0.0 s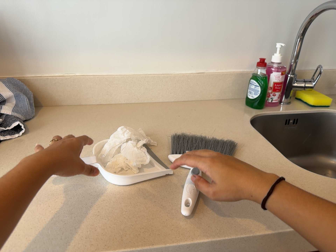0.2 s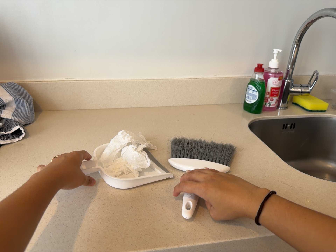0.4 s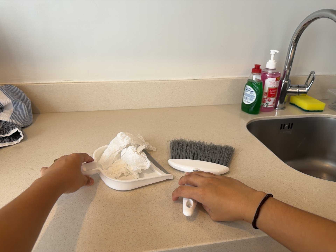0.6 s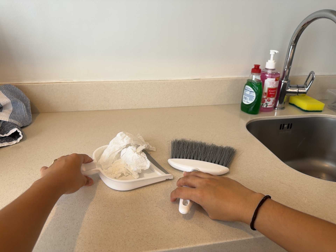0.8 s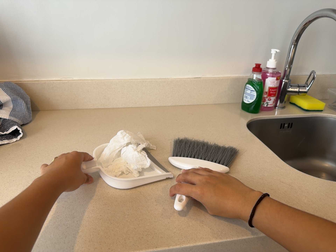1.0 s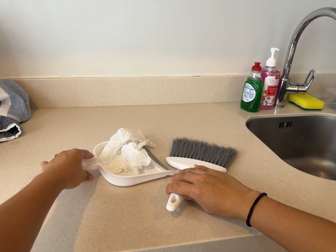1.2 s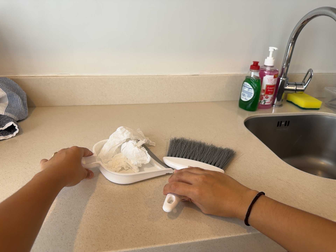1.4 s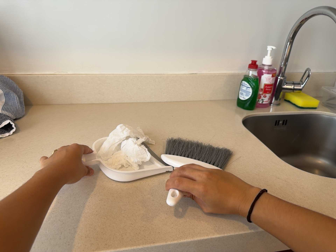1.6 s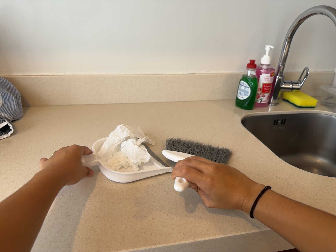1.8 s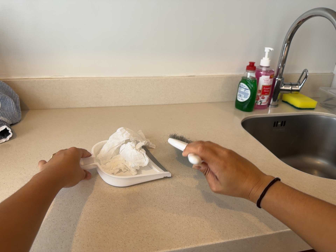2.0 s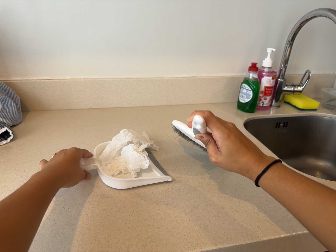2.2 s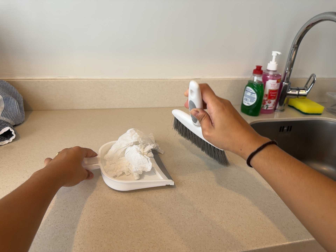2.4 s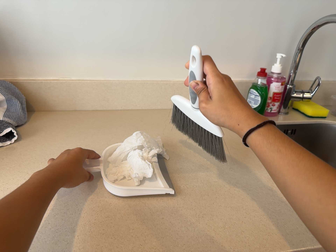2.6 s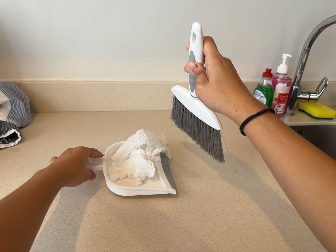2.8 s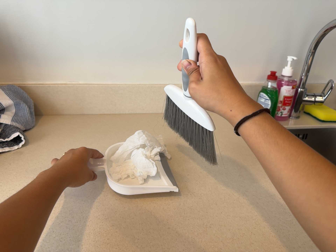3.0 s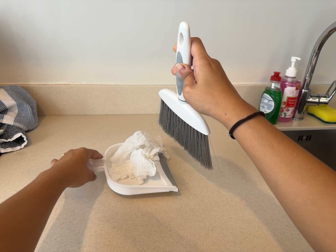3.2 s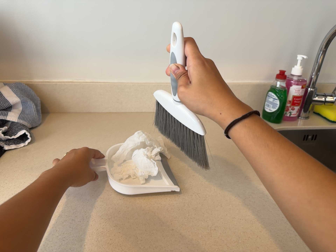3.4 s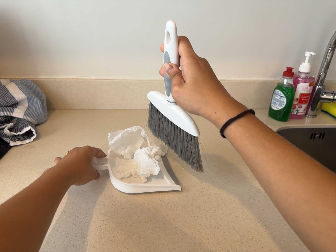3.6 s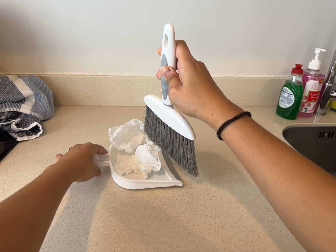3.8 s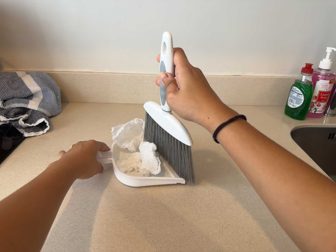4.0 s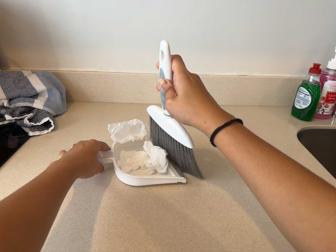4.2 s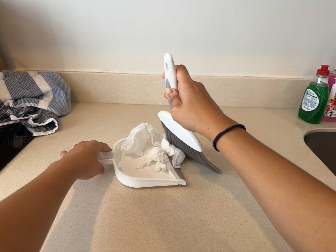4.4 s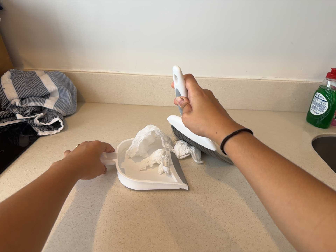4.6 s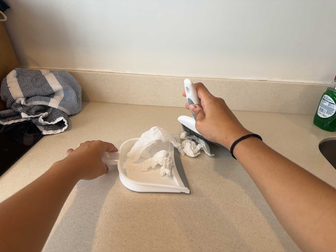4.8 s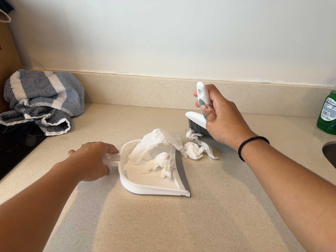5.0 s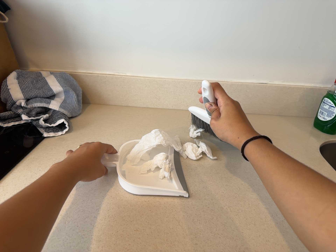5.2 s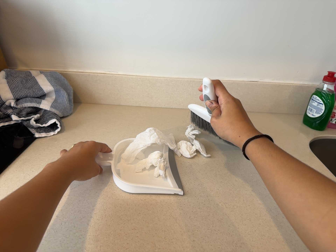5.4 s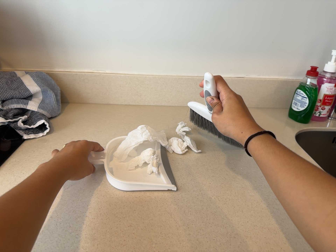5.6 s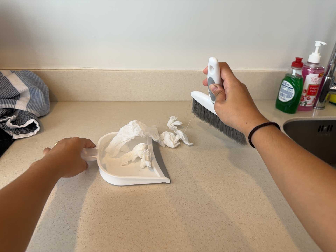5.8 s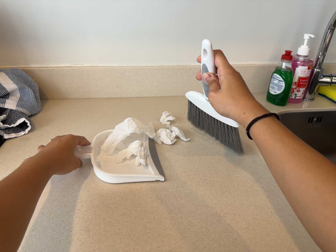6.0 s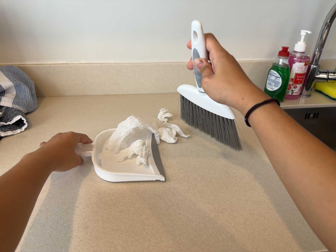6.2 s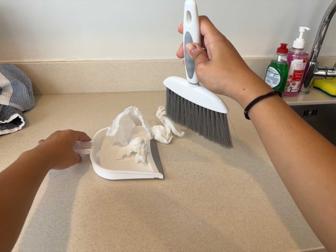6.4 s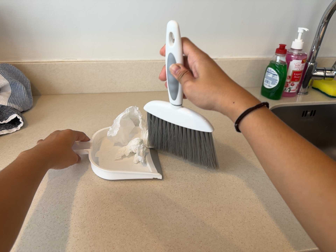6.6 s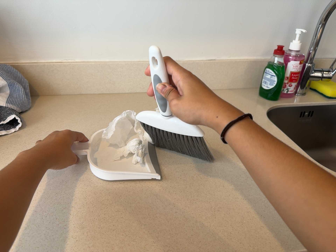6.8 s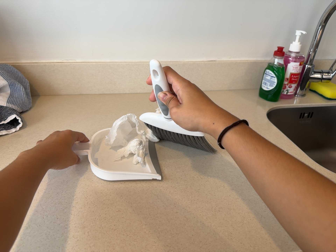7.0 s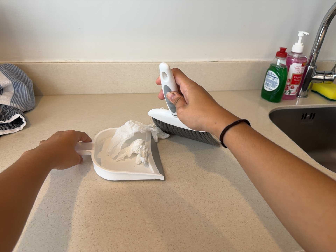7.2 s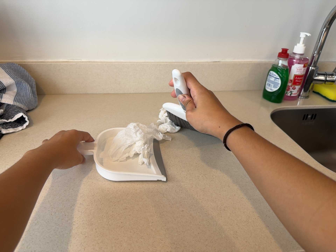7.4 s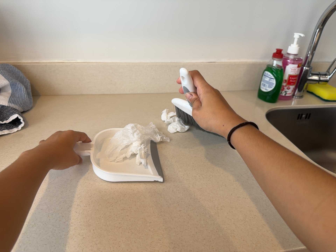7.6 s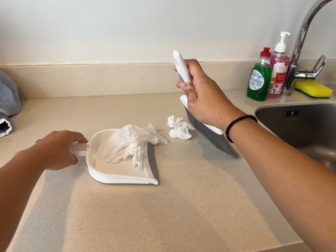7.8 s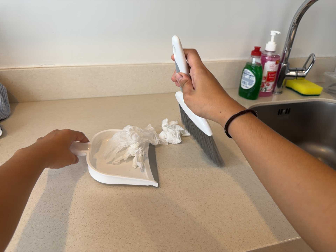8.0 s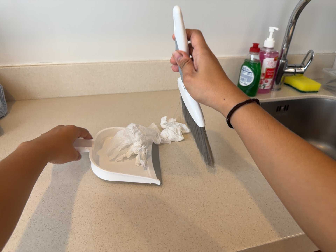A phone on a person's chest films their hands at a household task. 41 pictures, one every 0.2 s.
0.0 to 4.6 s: The camera pans to its left by about 10 degrees. It travels forward, about 8 cm, so what stands in front looms larger.
4.6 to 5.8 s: The scene slides to the left, as the camera pans about 10 degrees to its right.
5.8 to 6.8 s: The camera keeps its place and its aim.
6.8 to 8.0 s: The camera shifts only a little, or ends up much as it began.
The film runs backward here.
